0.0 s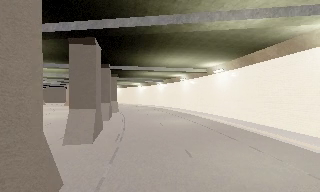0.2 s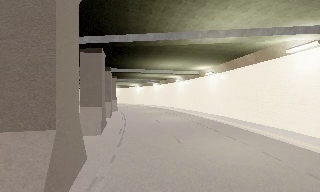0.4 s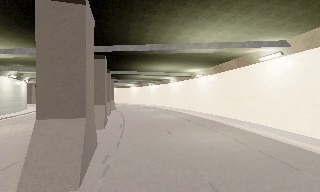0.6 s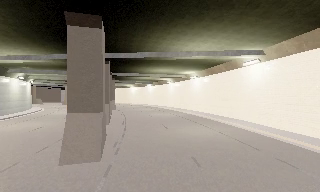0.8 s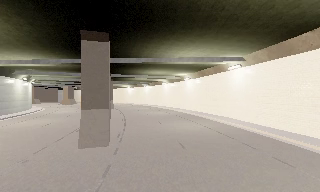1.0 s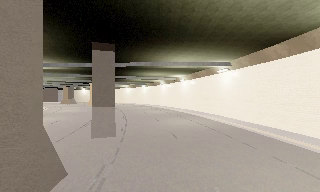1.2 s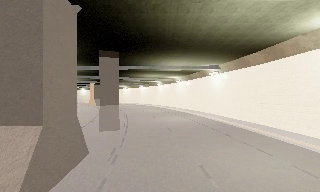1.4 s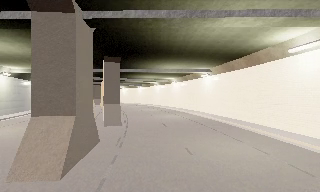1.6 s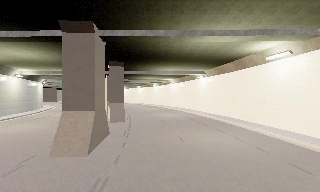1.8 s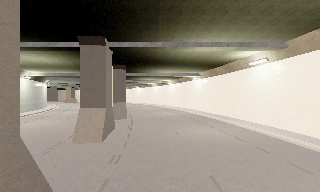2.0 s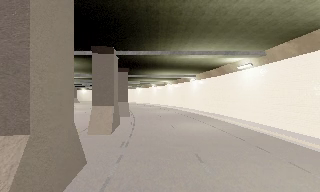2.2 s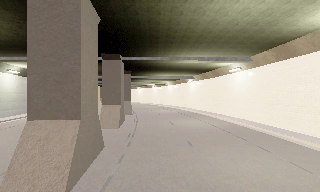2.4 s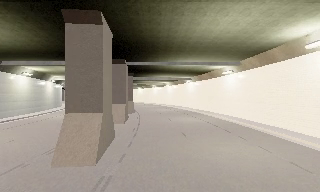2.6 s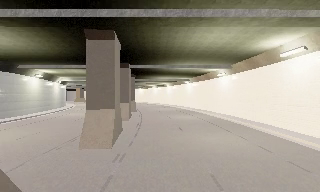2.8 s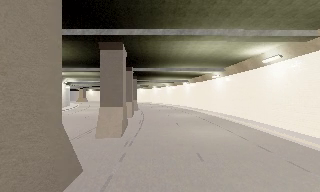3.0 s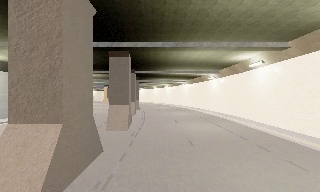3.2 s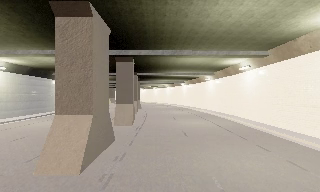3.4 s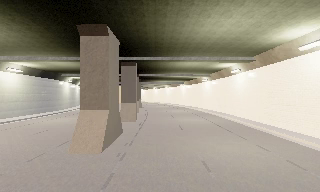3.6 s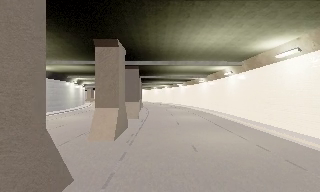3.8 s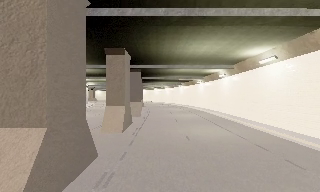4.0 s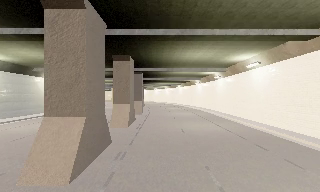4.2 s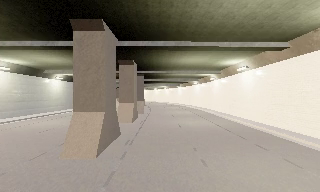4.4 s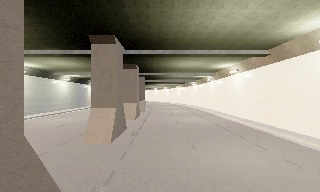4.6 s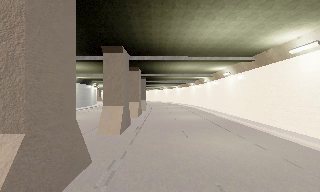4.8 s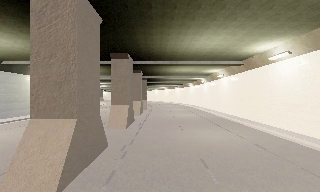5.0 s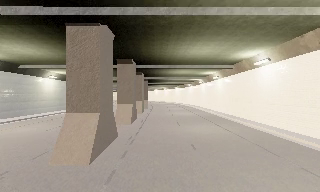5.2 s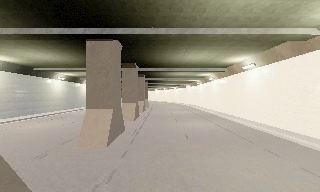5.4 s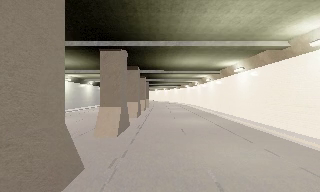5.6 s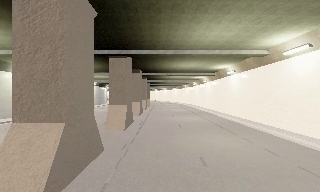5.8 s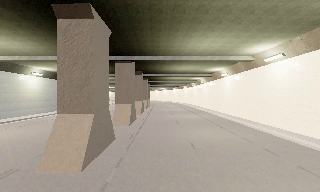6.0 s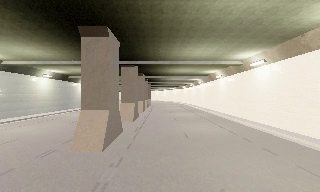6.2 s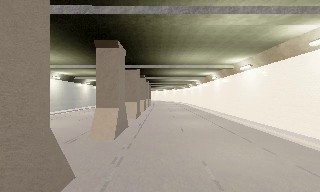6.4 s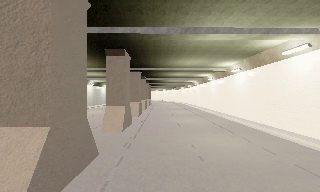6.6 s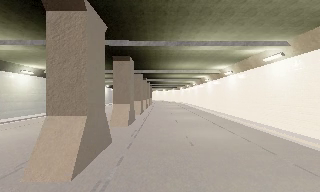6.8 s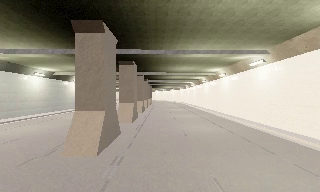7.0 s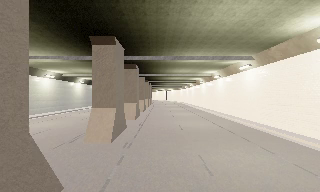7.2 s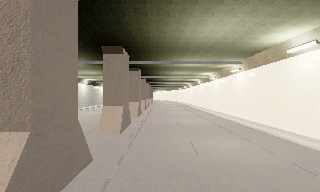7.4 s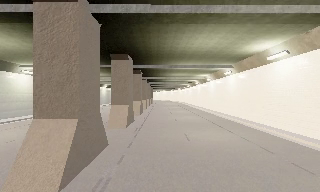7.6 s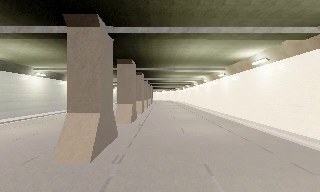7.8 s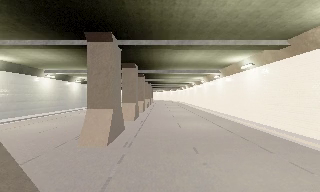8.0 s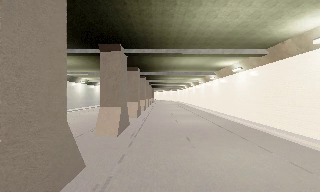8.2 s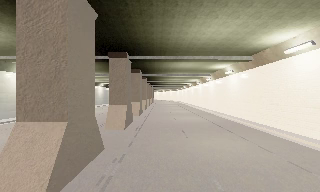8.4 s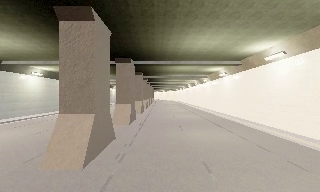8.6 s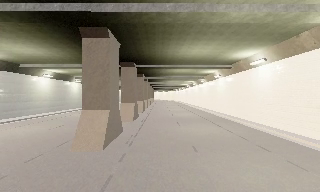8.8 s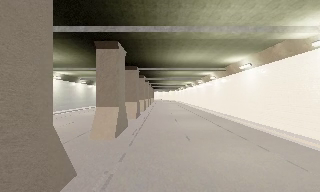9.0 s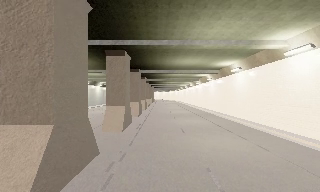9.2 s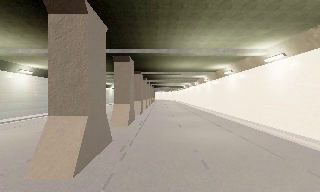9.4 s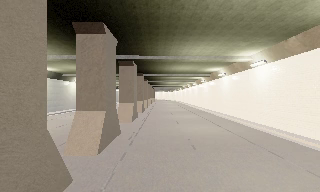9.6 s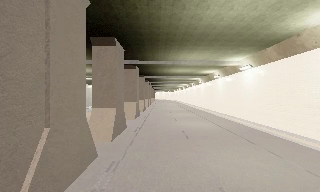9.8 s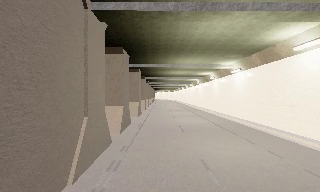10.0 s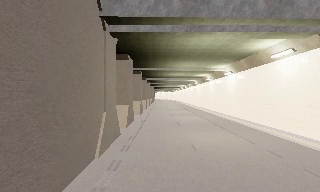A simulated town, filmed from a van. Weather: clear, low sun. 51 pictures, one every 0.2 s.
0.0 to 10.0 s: The camera travels backward, about 100 m, so what stands in front gets smaller.
The film runs backward here.
